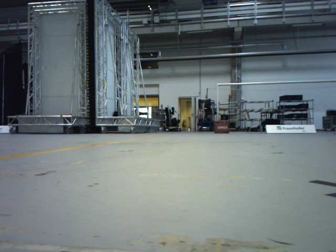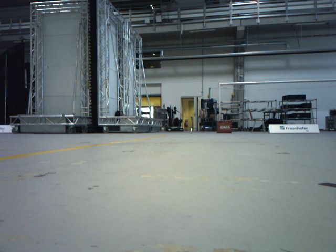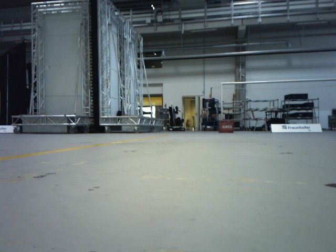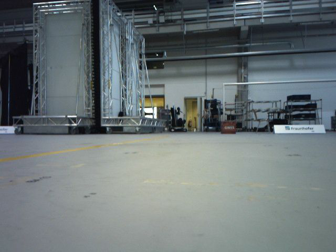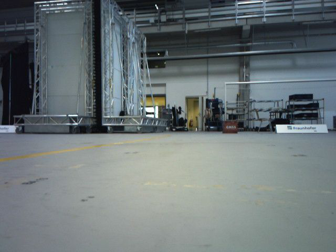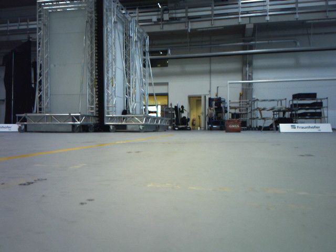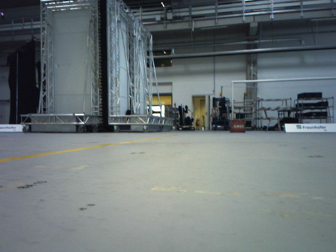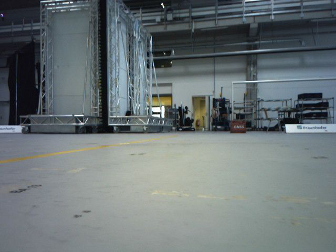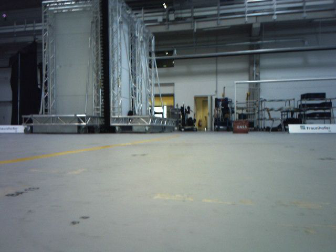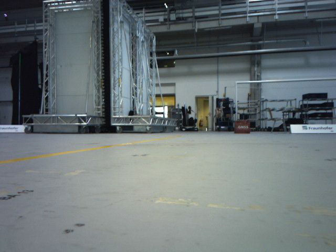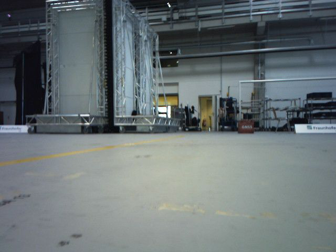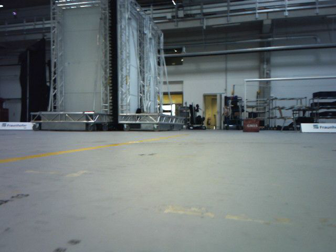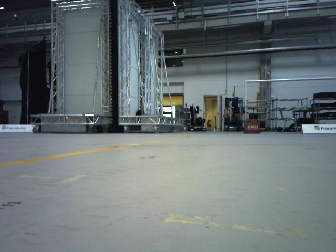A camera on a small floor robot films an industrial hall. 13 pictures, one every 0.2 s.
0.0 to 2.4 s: The camera travels forward, about 0.5 m, so what stands in front looms larger.
The film runs forward here.
